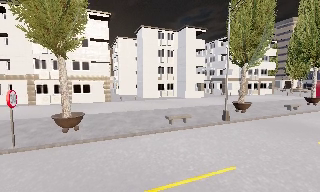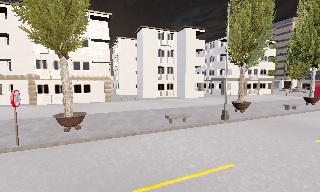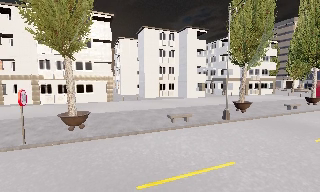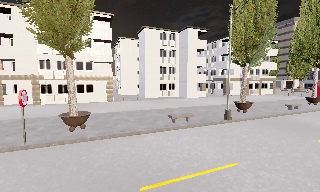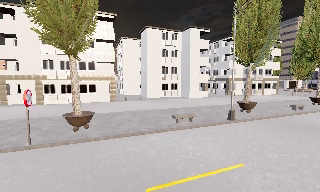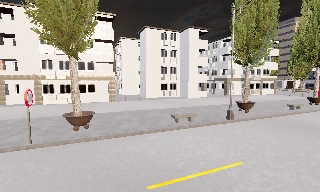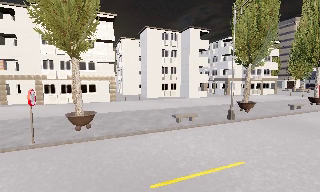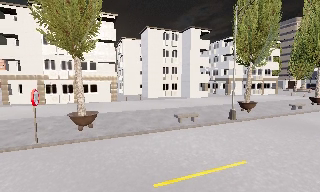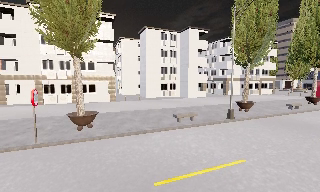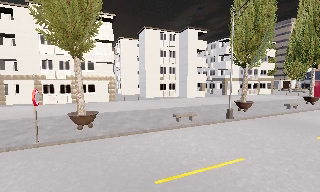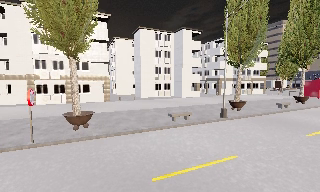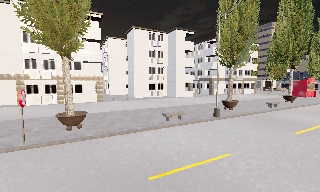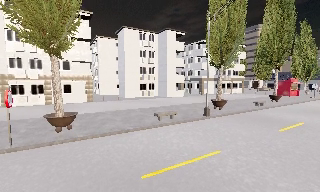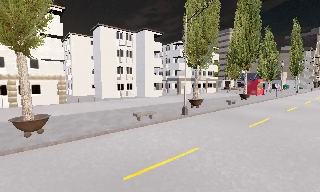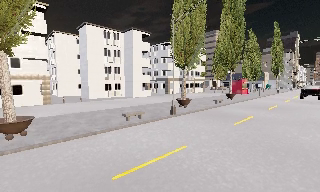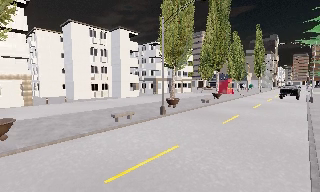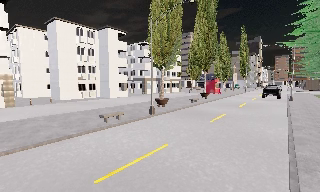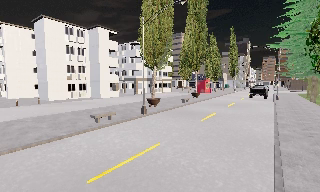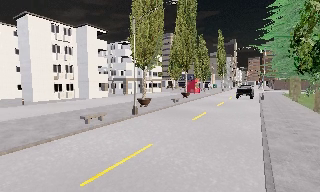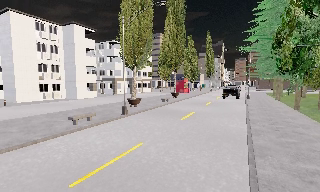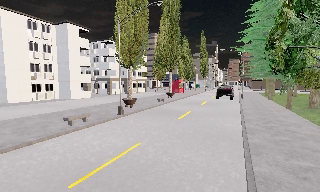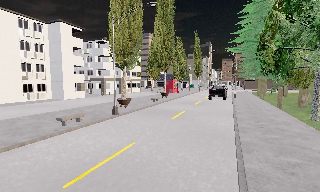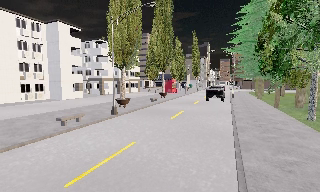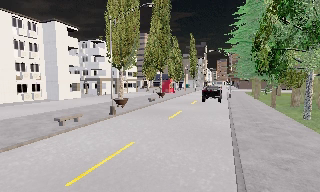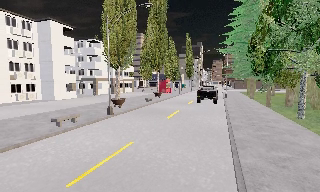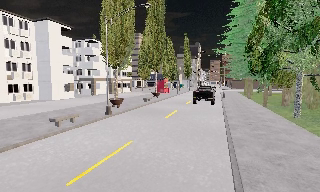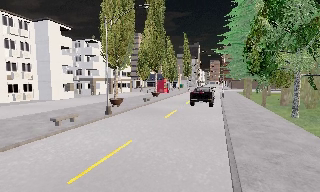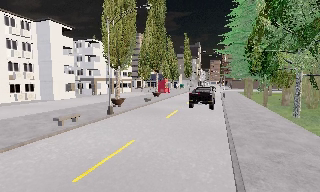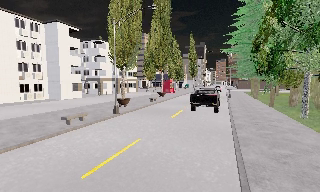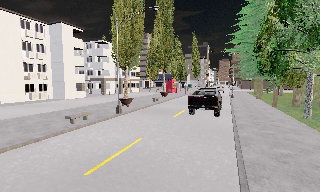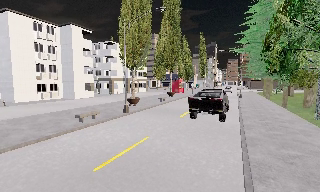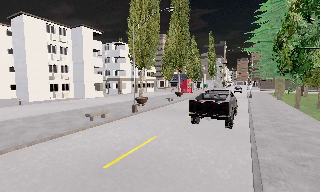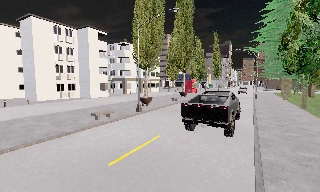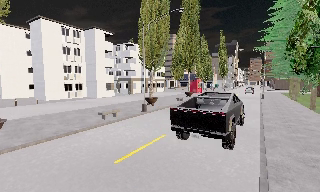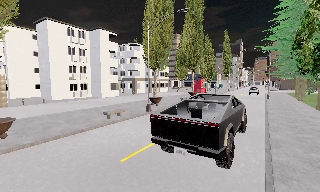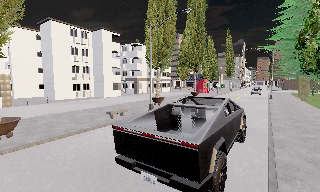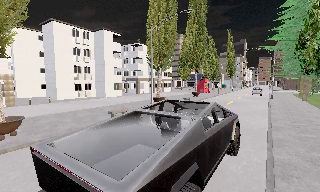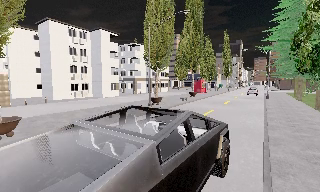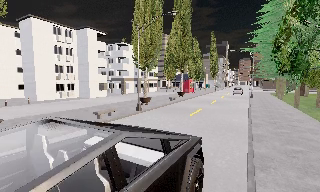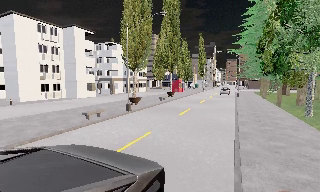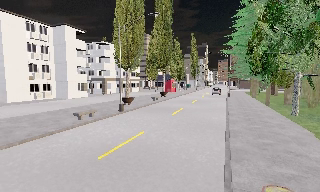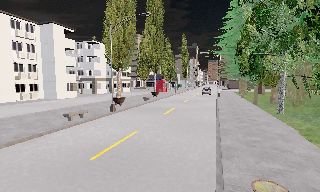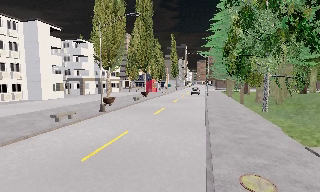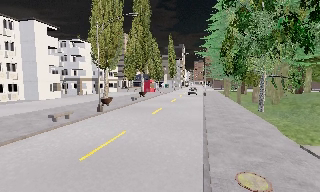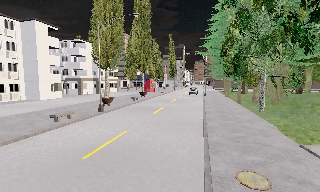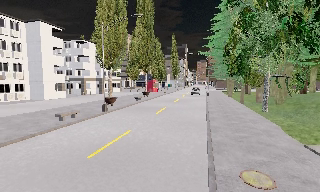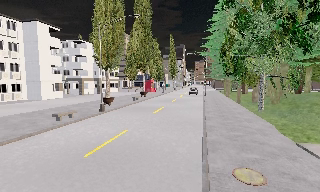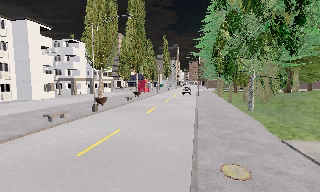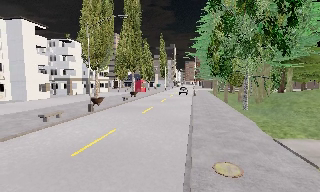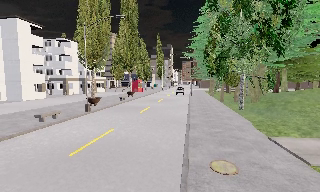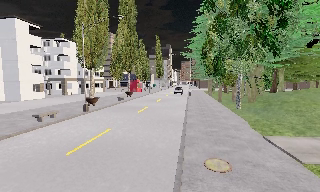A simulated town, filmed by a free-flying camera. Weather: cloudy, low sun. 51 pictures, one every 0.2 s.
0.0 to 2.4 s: The camera travels backward and to its left, about 1 m, so what stands in front gets smaller.
2.4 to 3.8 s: The scene slides to the left, as the camera pans about 30 degrees to its right.
3.8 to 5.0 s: The camera shifts only a little, or ends up much as it began.
5.0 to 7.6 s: The camera travels backward, about 1 m, so what stands in front gets smaller.
7.6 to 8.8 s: The camera pans to its right, which is clockwise from overhead, by about 15 degrees.
8.8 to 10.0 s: The camera travels backward, about 0.5 m, so what stands in front gets smaller.
The film runs backward here.
